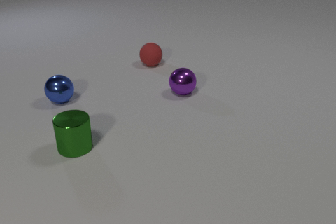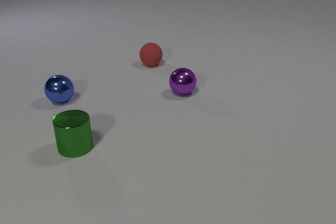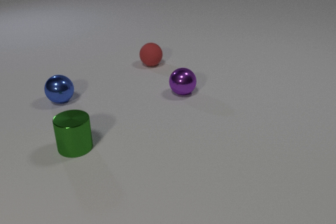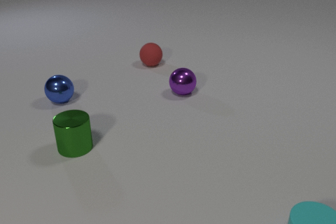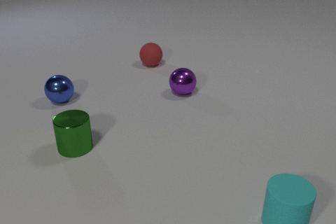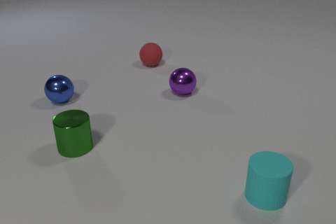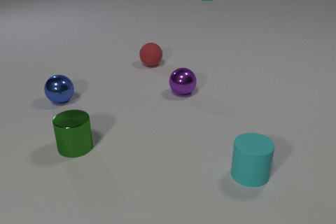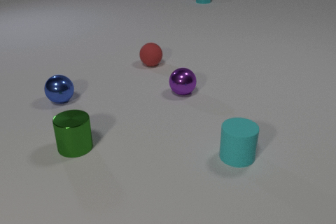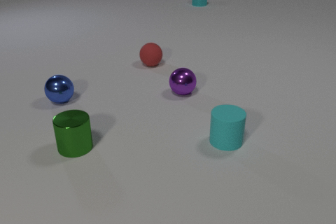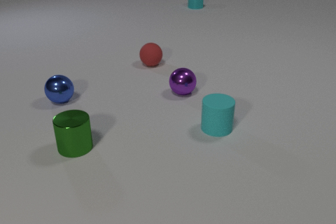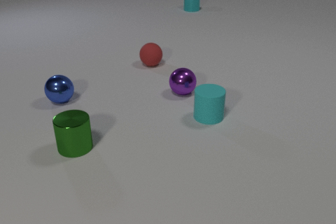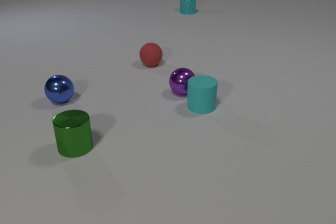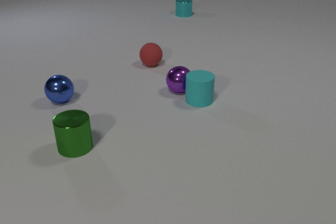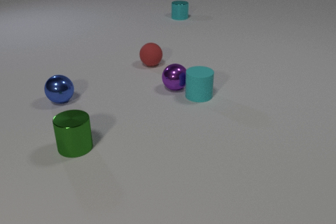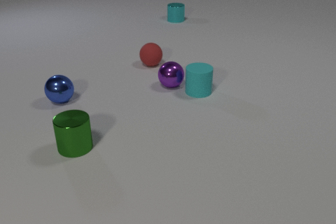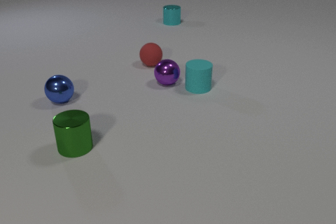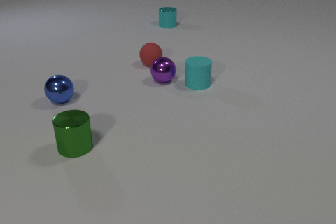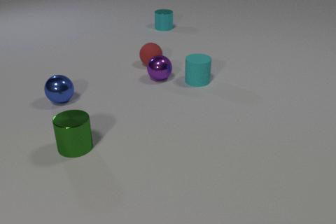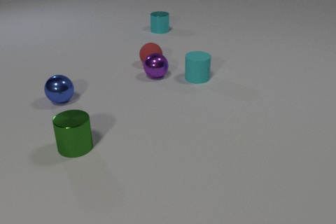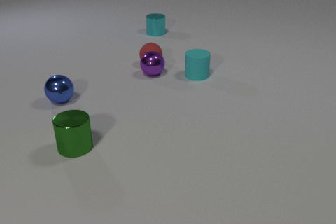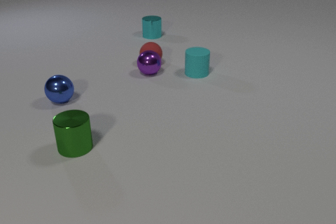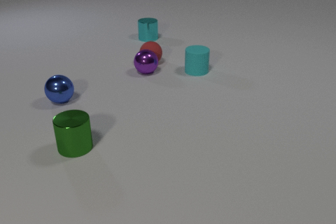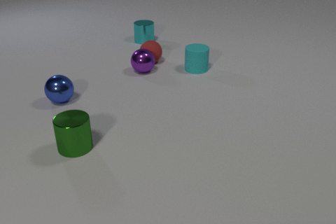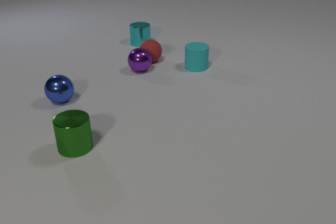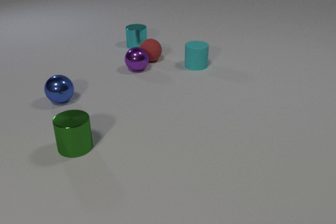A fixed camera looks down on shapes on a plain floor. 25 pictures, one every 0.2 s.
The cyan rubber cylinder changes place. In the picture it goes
away from the camera.
The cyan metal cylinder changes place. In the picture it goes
toward the camera.
0.0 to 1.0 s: The cyan rubber cylinder comes in at the bottom edge, slides away from the camera and to the left. The cyan metal cylinder comes in at the top edge, slides toward the camera.
1.0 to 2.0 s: The cyan rubber cylinder slides away from the camera and to the left. The cyan metal cylinder slides toward the camera.
2.0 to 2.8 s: The cyan rubber cylinder slides away from the camera. The purple metal sphere rolls away from the camera and to the left. The cyan metal cylinder slides toward the camera and to the left. The cyan rubber cylinder and the purple metal sphere collide.
2.8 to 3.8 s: The cyan rubber cylinder slides away from the camera. The purple metal sphere rolls away from the camera and to the left. The cyan metal cylinder slides toward the camera and to the left. The purple metal sphere and the red rubber sphere collide.
3.8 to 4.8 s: The cyan rubber cylinder slides away from the camera. The purple metal sphere rolls to the left and away from the camera. The red rubber sphere rolls away from the camera. The cyan metal cylinder slides toward the camera and to the left.
Are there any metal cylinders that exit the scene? no.
How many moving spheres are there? 2.
What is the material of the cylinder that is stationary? metal.
